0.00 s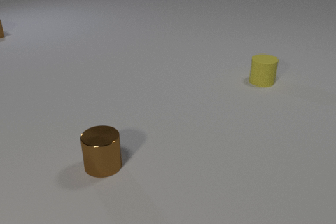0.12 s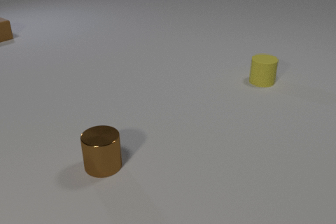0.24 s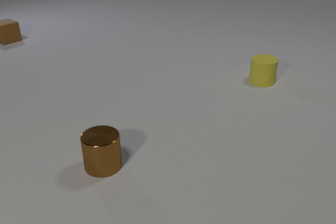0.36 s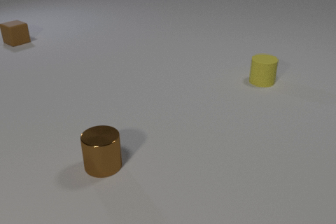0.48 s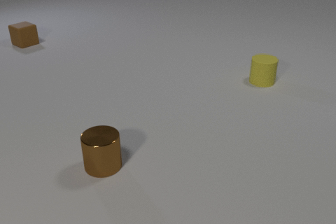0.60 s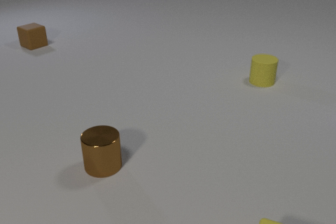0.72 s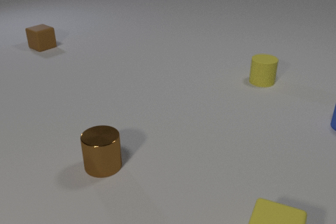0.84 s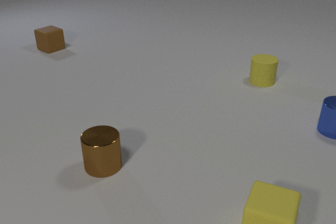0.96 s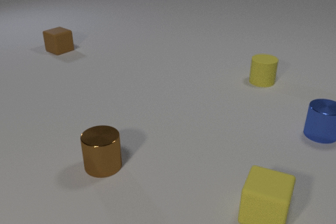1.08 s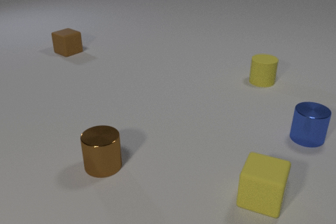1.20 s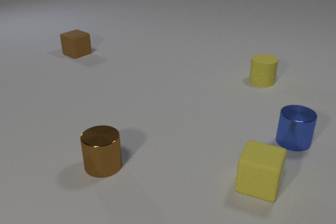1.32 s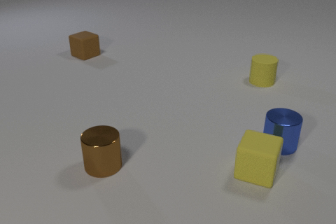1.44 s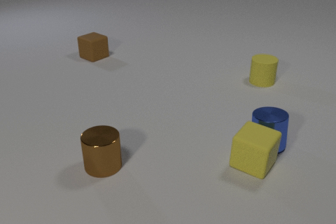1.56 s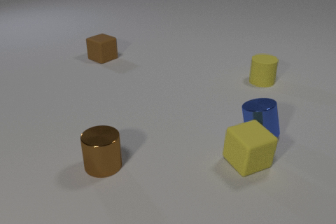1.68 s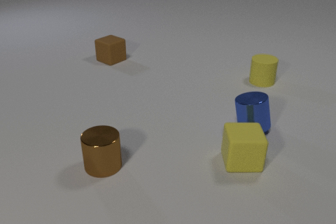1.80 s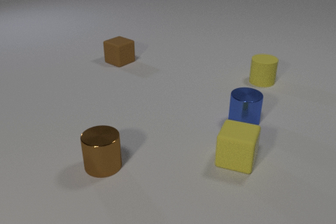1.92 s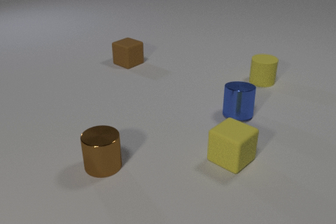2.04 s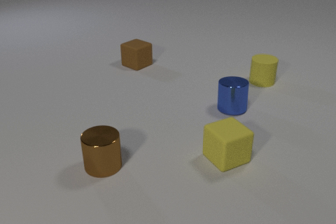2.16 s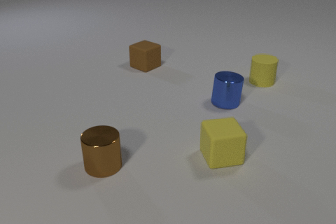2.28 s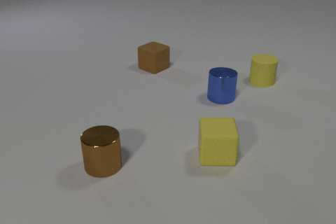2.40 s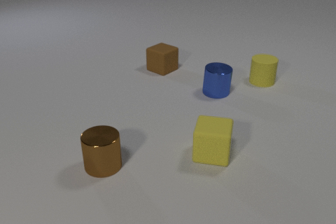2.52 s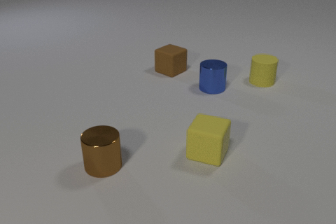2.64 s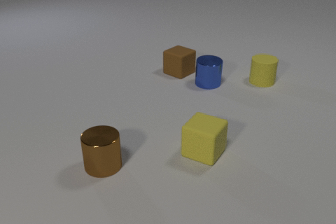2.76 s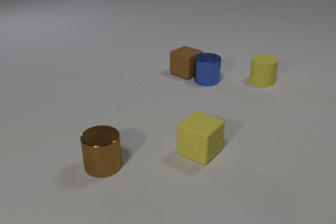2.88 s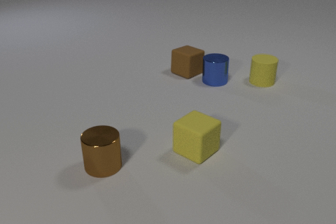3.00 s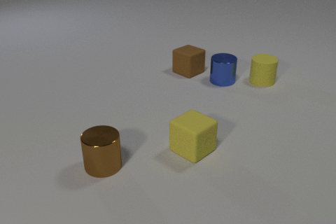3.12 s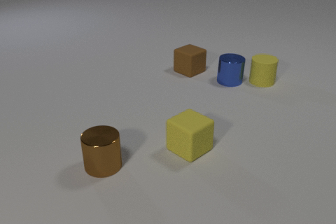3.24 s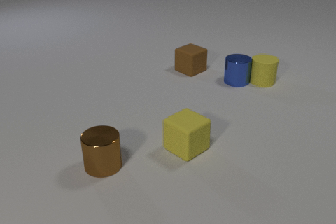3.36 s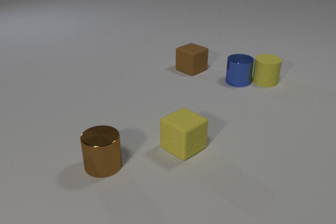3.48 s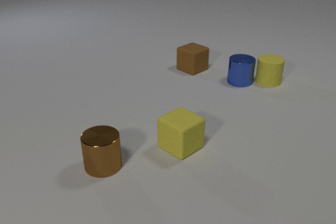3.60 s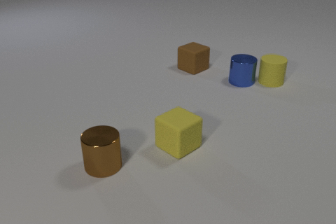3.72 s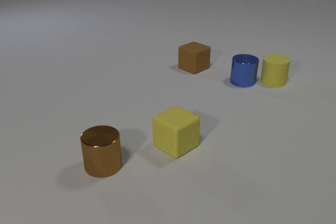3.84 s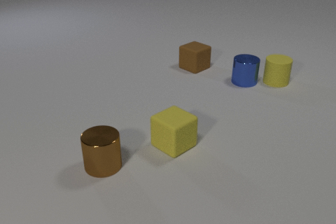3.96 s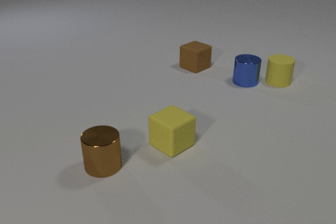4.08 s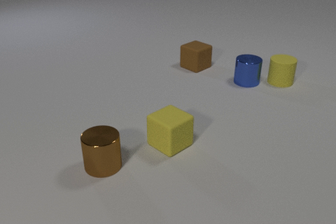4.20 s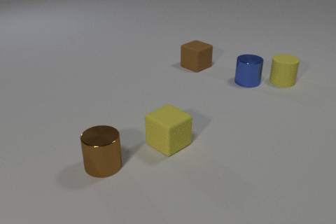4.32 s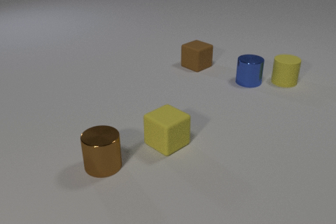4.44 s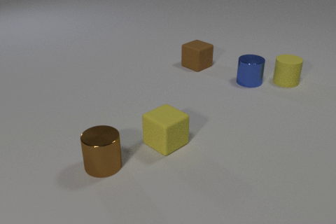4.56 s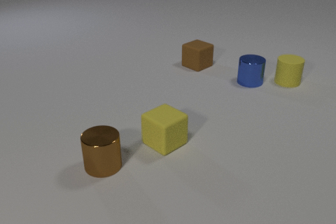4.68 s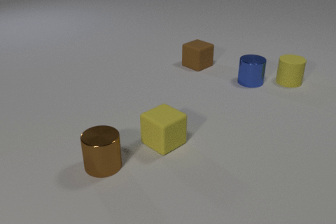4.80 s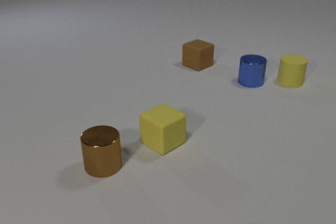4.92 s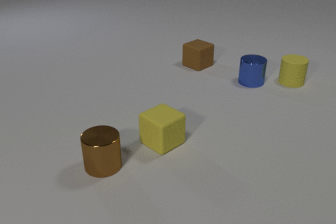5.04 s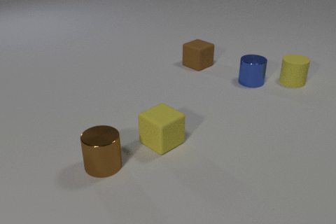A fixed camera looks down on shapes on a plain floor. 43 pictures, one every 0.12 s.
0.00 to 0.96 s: The blue metal cylinder comes in at the right edge, slides toward the camera and to the left. The yellow rubber cube comes in at the bottom edge, slides away from the camera. The brown rubber cube slides to the right and toward the camera.
0.96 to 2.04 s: The blue metal cylinder slides to the left. The yellow rubber cube slides away from the camera and to the left, spins so that its near face slides to the left, clockwise seen from above. The brown rubber cube slides to the right and toward the camera. The blue metal cylinder and the yellow rubber cube collide.
2.04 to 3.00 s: The blue metal cylinder slides away from the camera. The yellow rubber cube slides to the left, spins clockwise seen from above by about 75 degrees, its near face sliding to the left. The brown rubber cube slides to the right. The blue metal cylinder and the brown rubber cube collide.
3.00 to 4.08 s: The blue metal cylinder slides to the right. The yellow rubber cube slides to the left. The brown rubber cube slides away from the camera and to the right. The yellow rubber cylinder slides to the right. The blue metal cylinder and the yellow rubber cylinder collide.
4.08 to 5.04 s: The yellow rubber cube slides to the left. The yellow rubber cylinder slides to the right.
How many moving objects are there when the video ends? 2.
How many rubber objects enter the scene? 1.
What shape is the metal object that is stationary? cylinder.
